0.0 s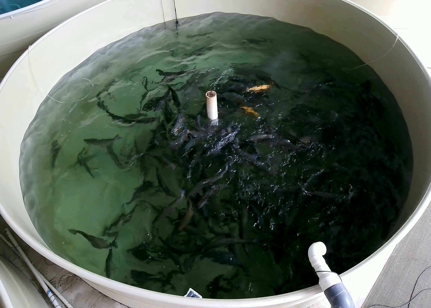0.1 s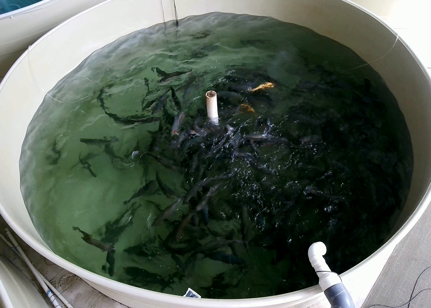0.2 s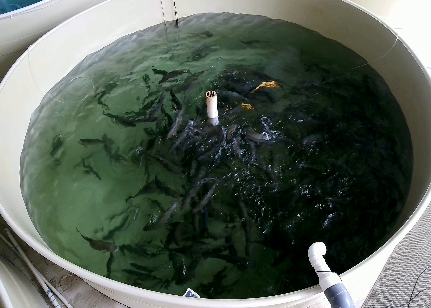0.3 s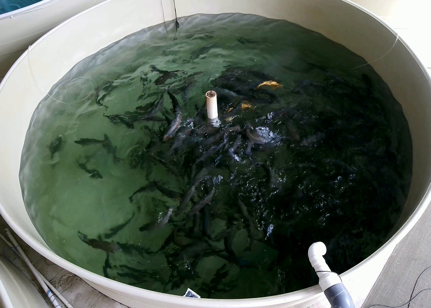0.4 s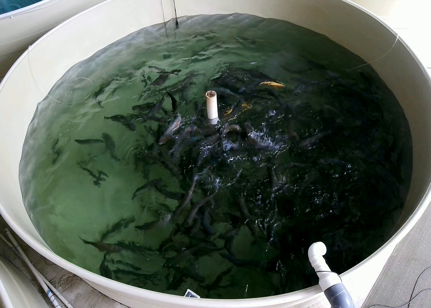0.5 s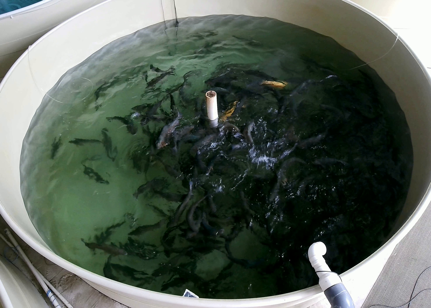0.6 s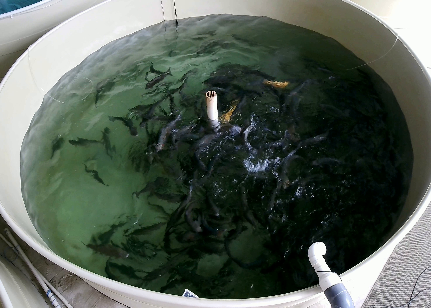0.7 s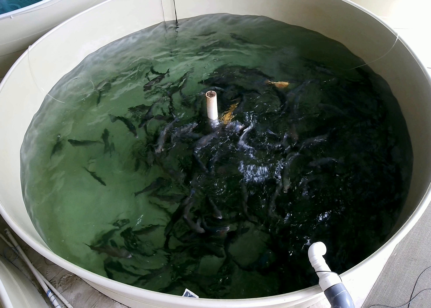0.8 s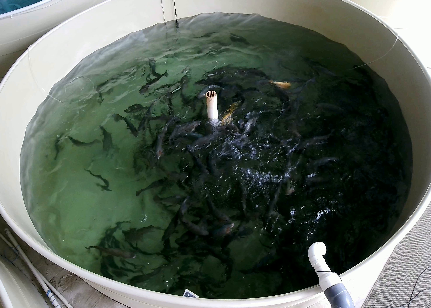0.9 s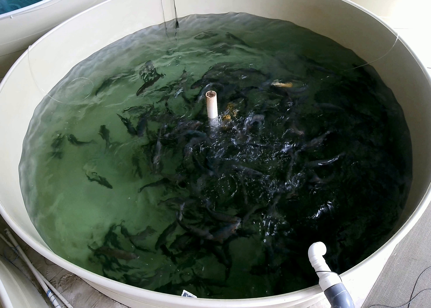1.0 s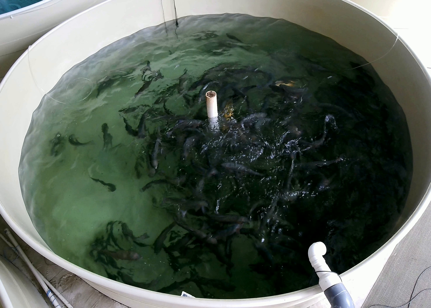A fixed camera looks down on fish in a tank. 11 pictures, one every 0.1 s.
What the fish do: Weak feeding.
